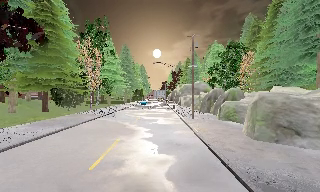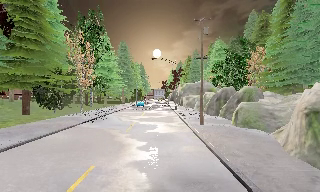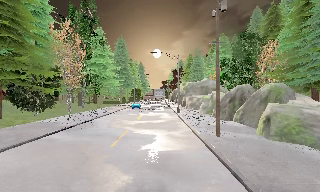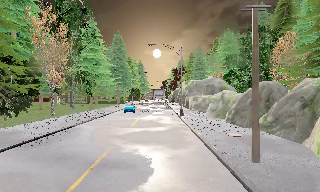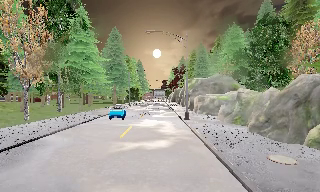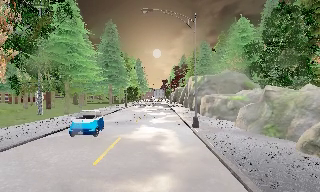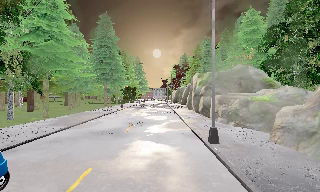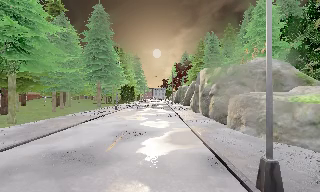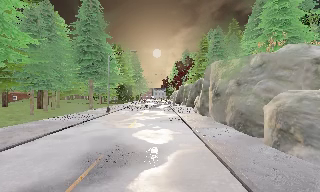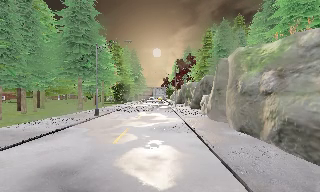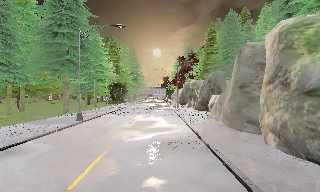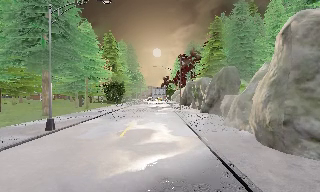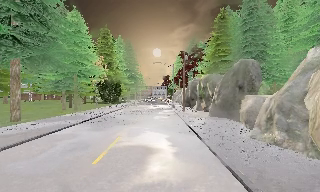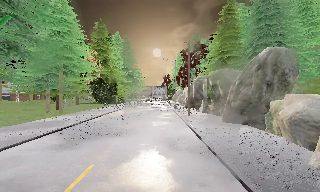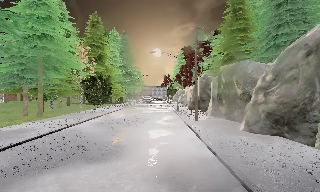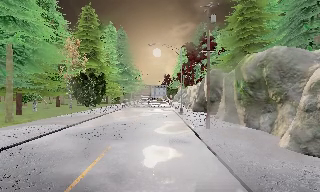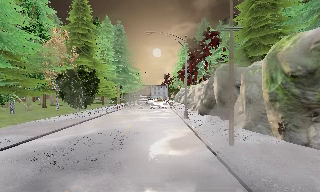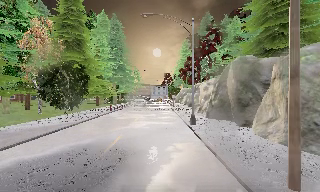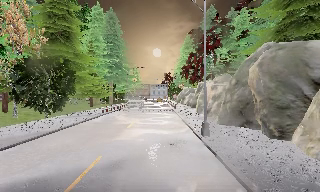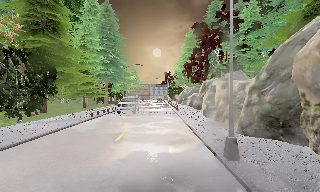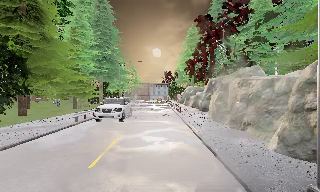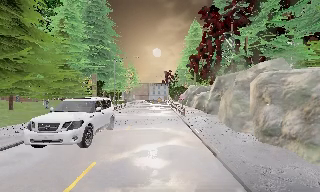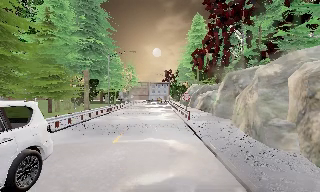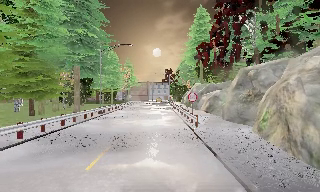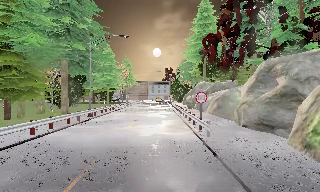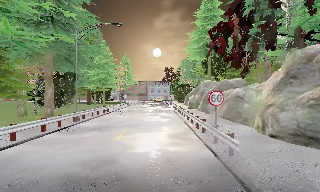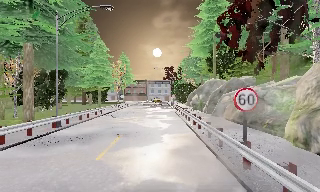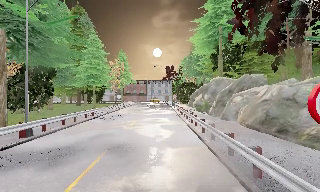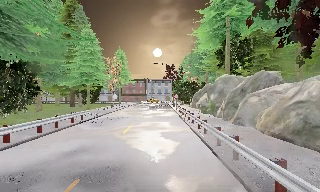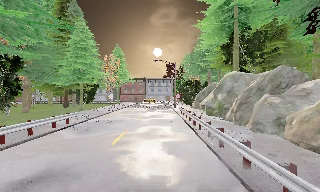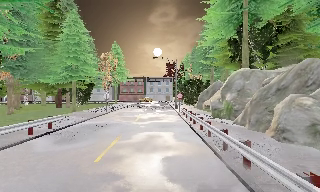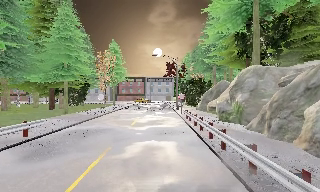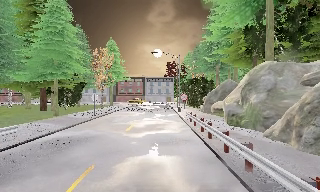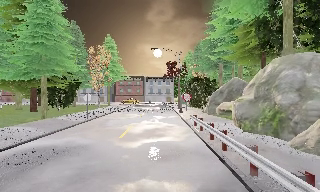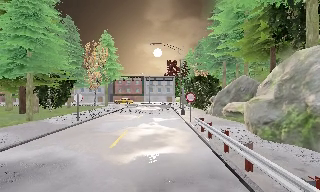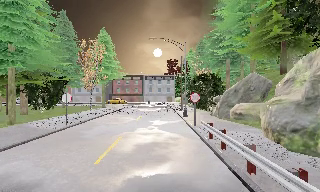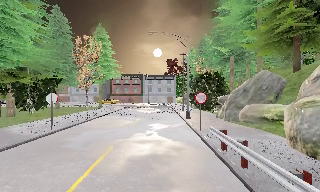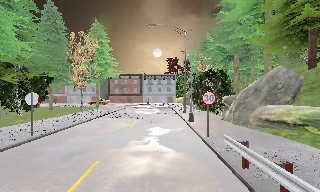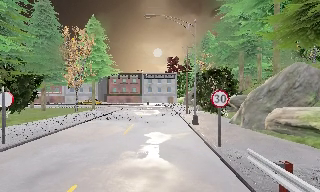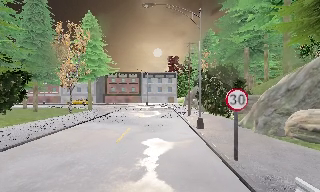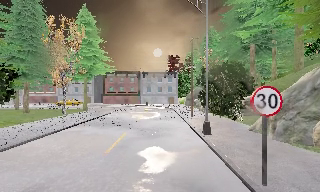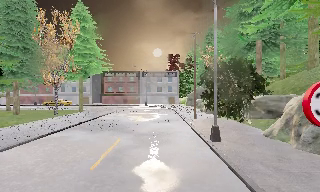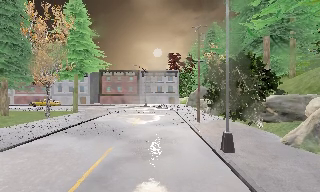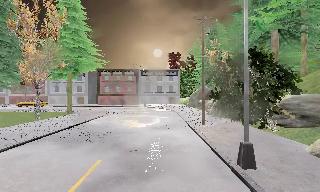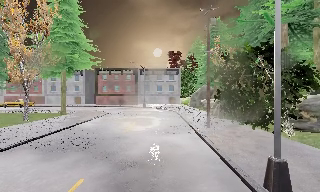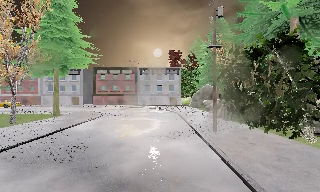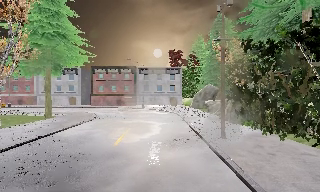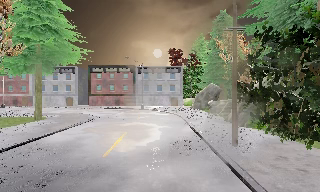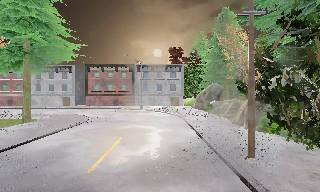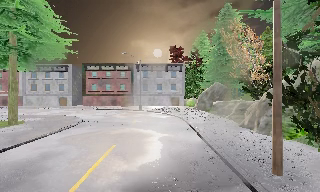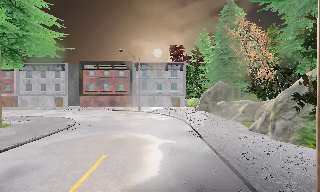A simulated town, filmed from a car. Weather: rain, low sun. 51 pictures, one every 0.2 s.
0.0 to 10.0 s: The camera travels forward, about 120 m, so what stands in front looms larger. It loses speed.
The film runs forward here.
